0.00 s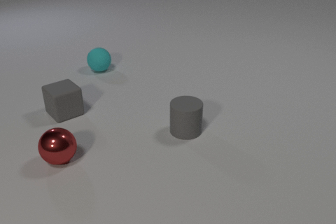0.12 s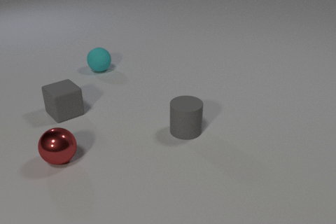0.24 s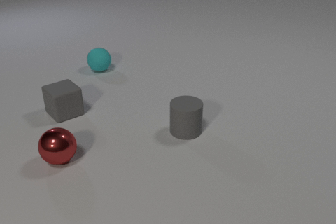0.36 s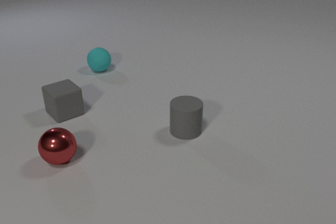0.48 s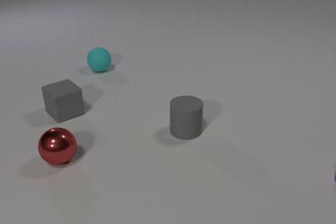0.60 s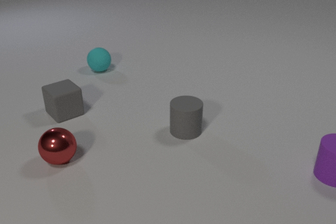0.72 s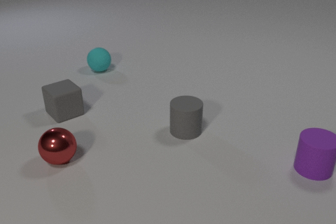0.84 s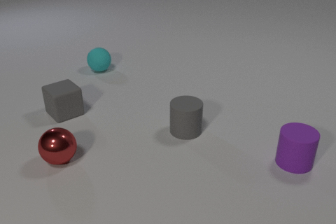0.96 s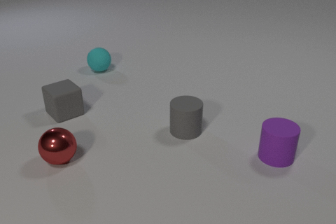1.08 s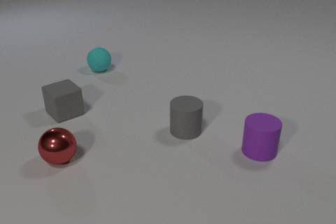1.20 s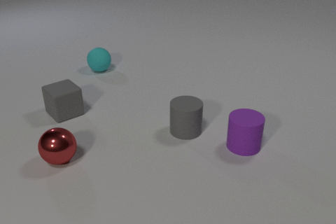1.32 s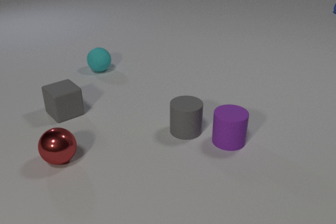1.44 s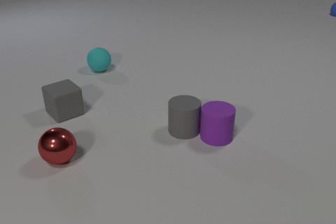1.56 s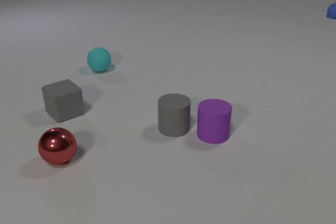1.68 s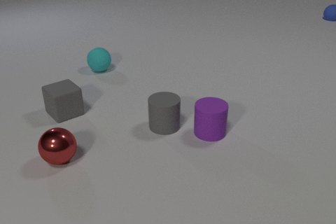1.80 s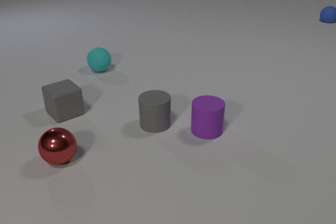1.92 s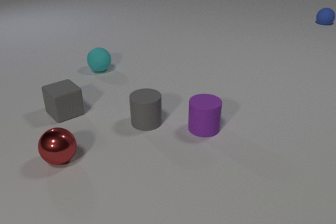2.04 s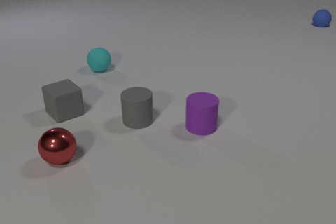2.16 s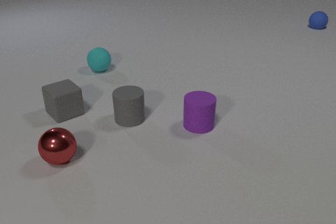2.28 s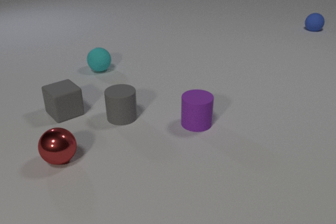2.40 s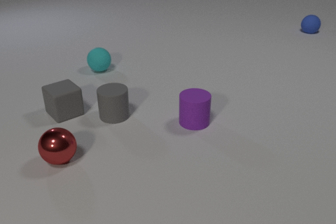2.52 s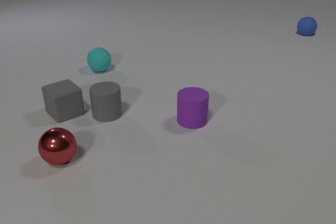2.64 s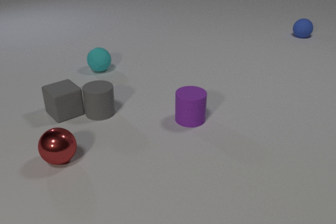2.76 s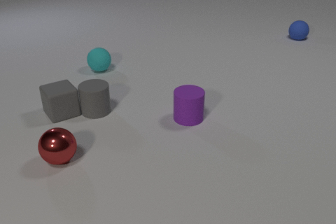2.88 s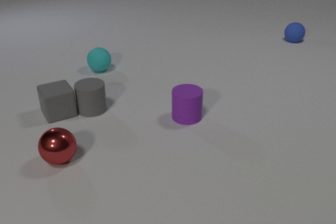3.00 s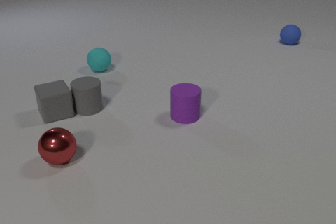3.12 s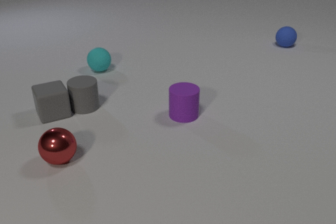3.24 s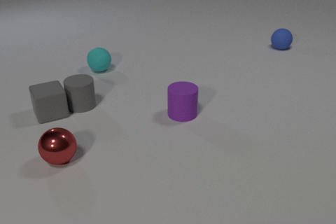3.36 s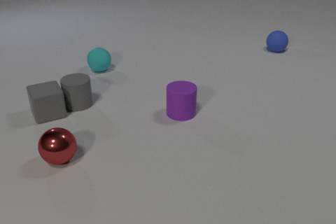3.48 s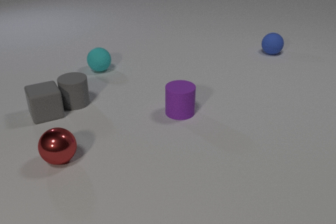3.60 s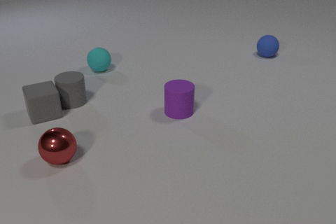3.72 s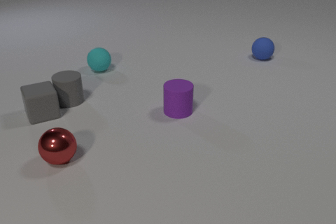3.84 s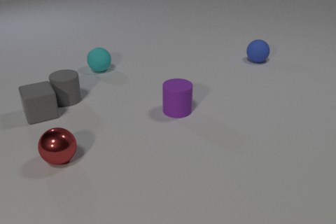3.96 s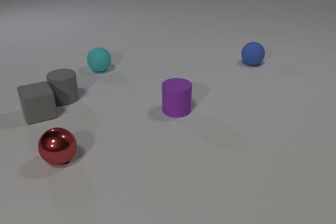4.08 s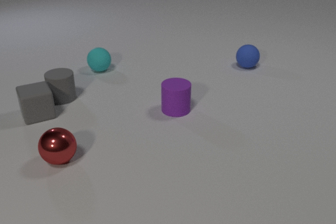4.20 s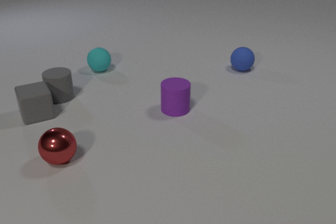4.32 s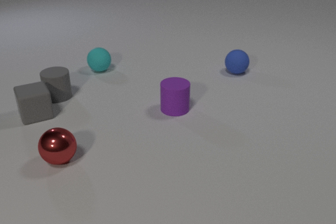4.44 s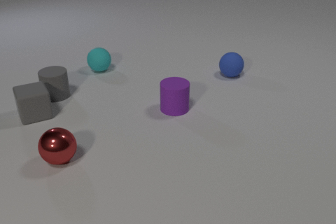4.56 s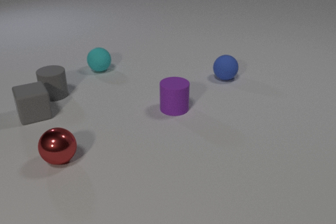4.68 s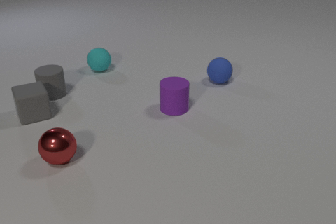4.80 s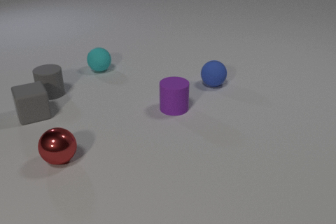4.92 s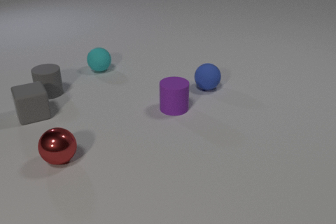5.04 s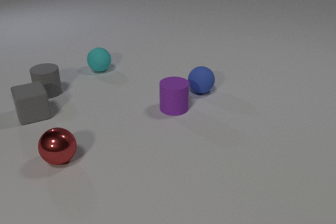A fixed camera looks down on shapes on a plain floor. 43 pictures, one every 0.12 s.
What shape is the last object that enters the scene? sphere.
What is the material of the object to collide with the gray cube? rubber.
How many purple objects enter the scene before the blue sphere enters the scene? 1.
0.00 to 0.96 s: The purple rubber cylinder comes in at the right edge, slides to the left.
0.96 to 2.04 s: The purple rubber cylinder slides to the left and away from the camera. The gray rubber cylinder slides to the left and away from the camera. The blue rubber sphere comes in at the right edge, rolls toward the camera. The purple rubber cylinder and the gray rubber cylinder collide.
2.04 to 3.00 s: The purple rubber cylinder slides away from the camera and to the left. The gray rubber cylinder slides to the left and away from the camera. The blue rubber sphere rolls toward the camera and to the left. The gray rubber cube slides to the left. The gray rubber cylinder and the gray rubber cube collide.
3.00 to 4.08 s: The purple rubber cylinder slides away from the camera and to the left. The gray rubber cylinder slides away from the camera and to the left. The blue rubber sphere rolls toward the camera and to the left. The gray rubber cube slides to the left.
4.08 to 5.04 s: The gray rubber cylinder slides away from the camera and to the left. The blue rubber sphere rolls toward the camera and to the left.
